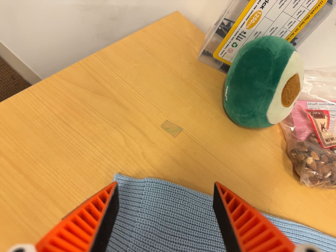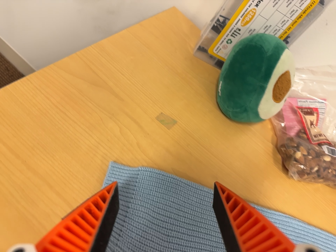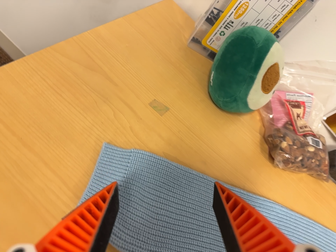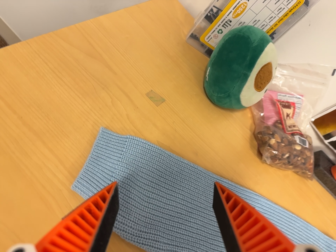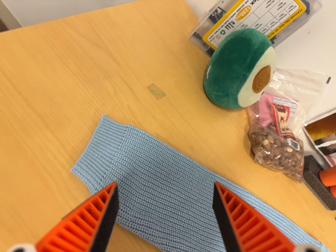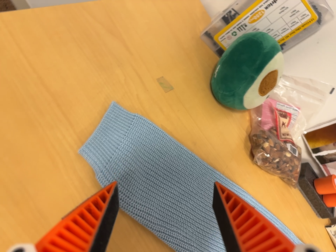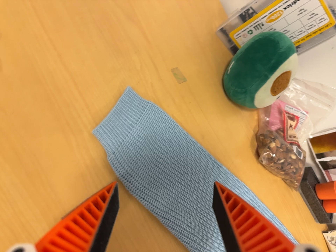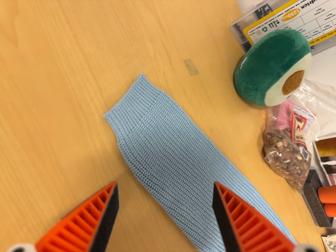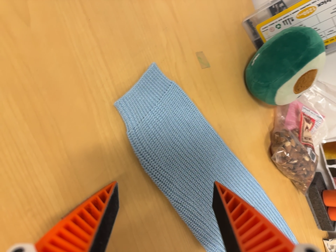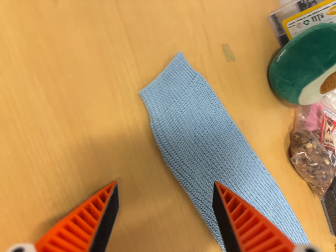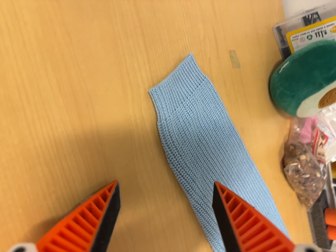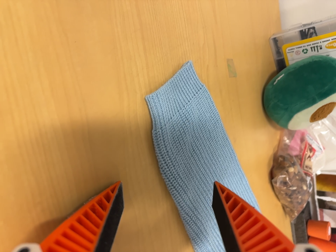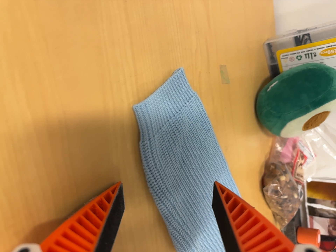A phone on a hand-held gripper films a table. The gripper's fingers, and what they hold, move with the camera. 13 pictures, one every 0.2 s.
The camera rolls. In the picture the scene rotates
clockwise.
0.0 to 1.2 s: The camera travels toward the bottom of its view and backward, about 9 cm, so close, fixed things drift upward. It rolls about its line of sight by about 20 degrees, and the scene rotates clockwise.
1.2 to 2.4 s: The camera travels to its left and forward, about 9 cm. It rolls about its line of sight by about 20 degrees, and the scene rotates clockwise.
The film runs forward here.
